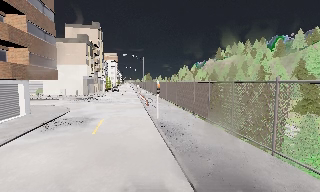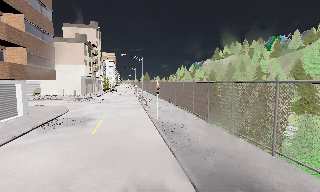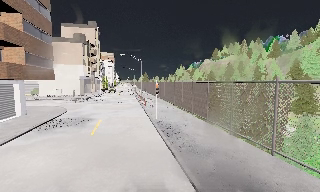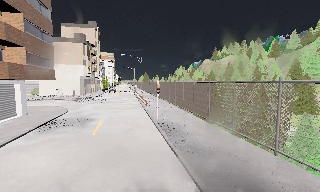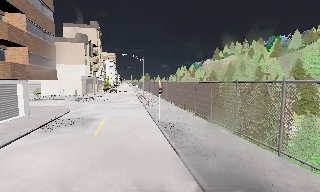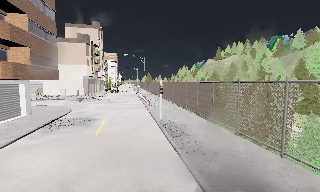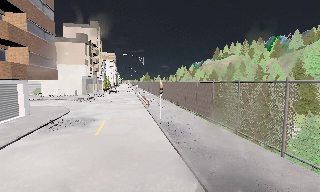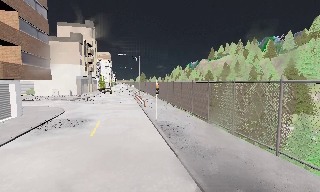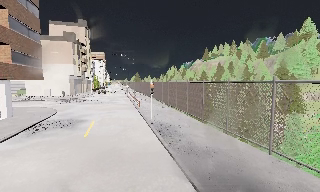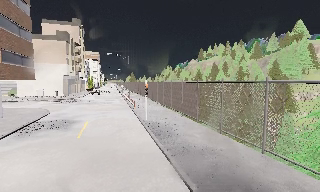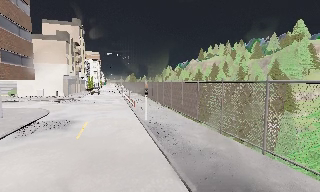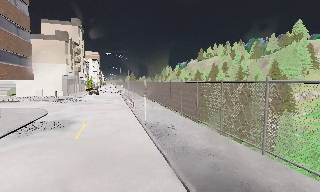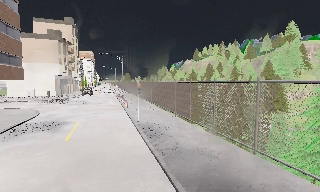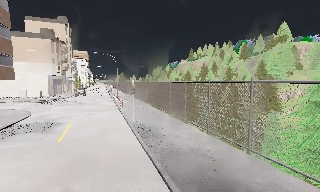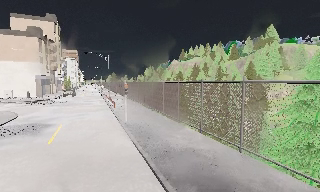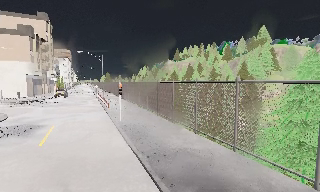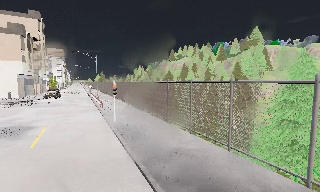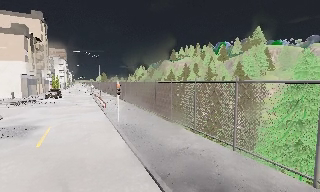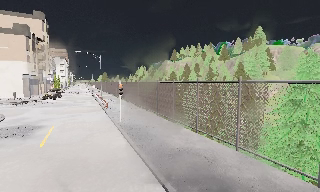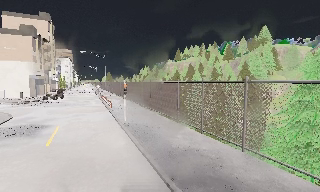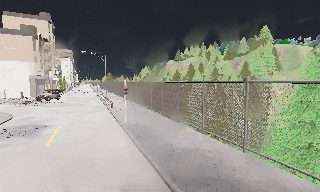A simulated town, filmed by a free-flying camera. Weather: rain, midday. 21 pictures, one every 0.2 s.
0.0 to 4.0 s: The camera swings to its right by about 15 degrees, and the scene slides to the left. It travels forward and to its left, about 1 m, so what stands in front looms larger.
The film runs forward here.
